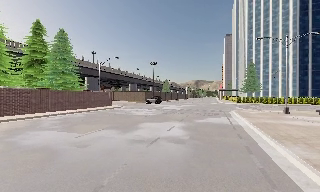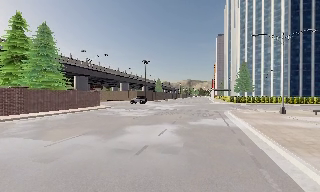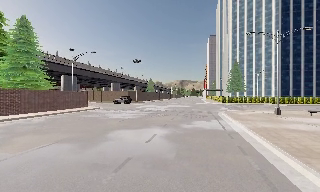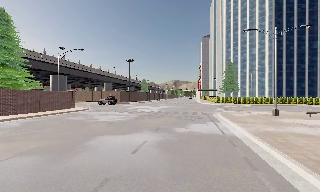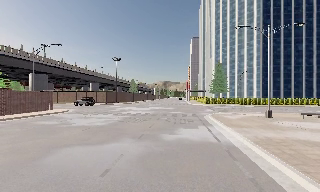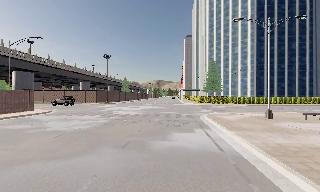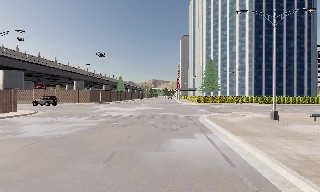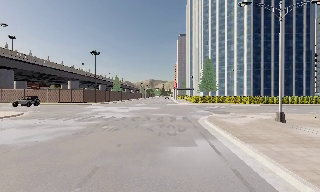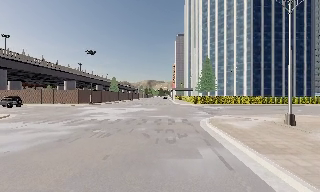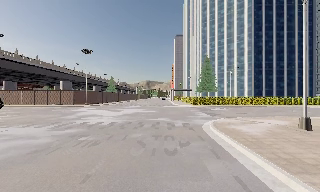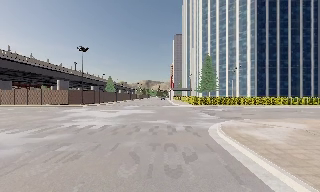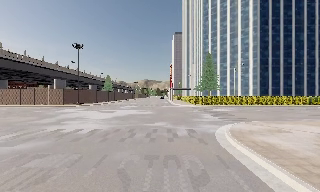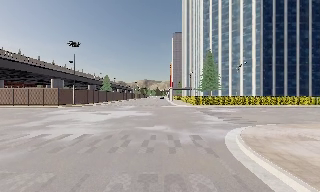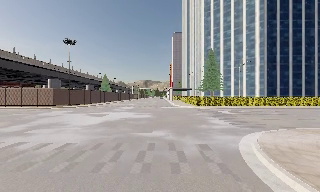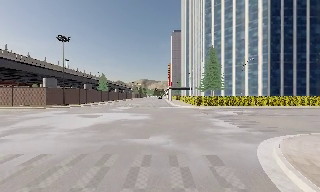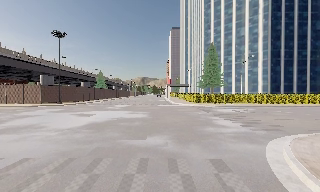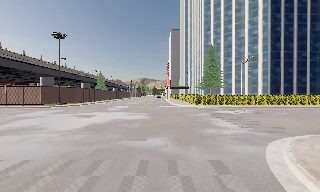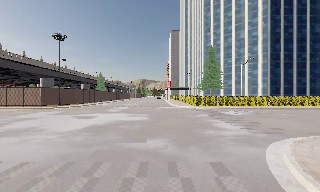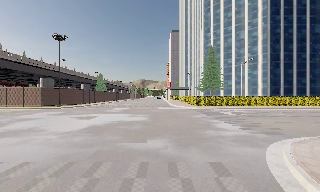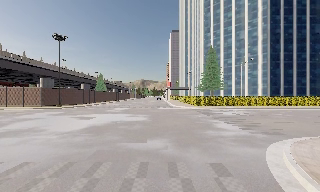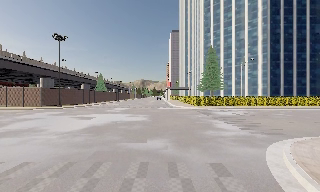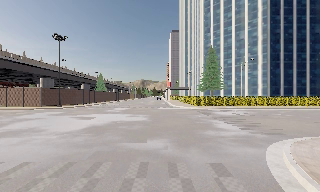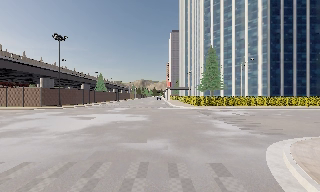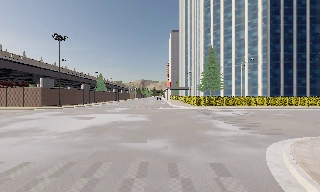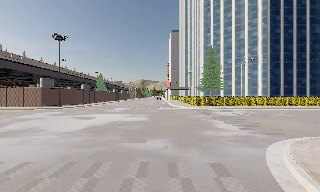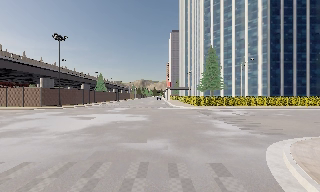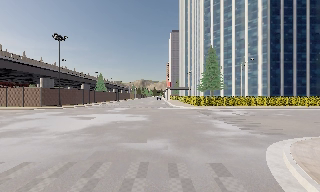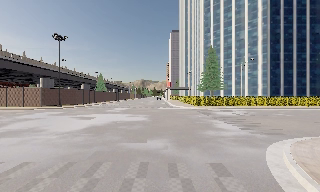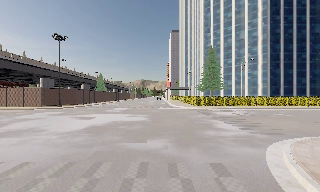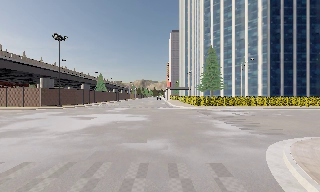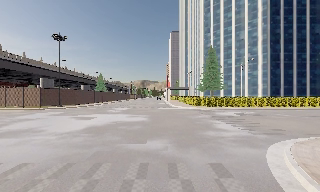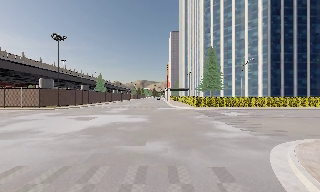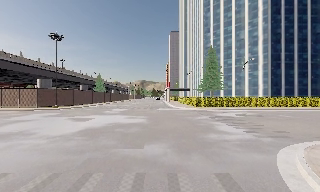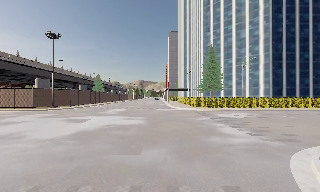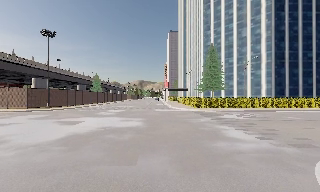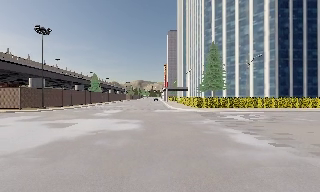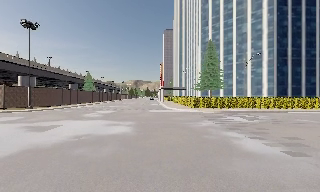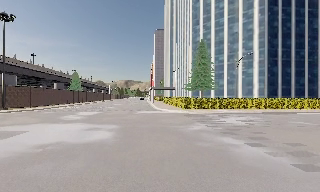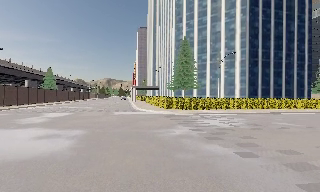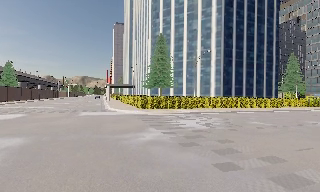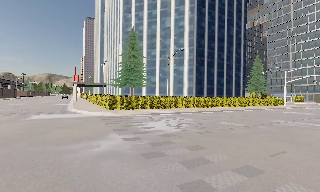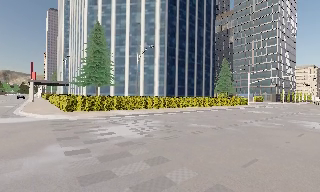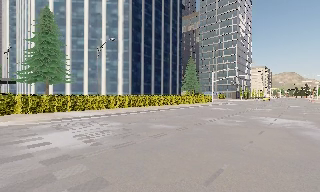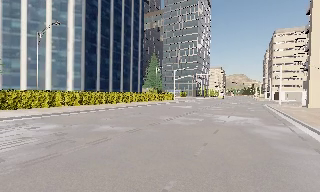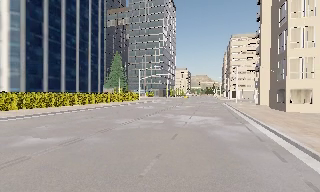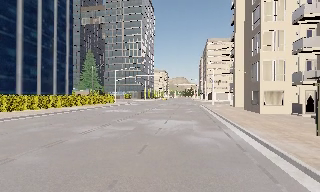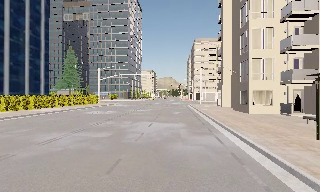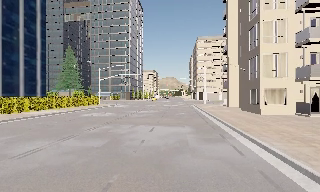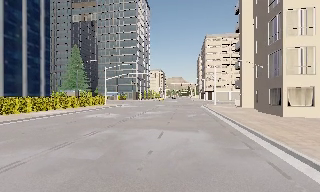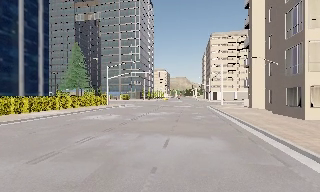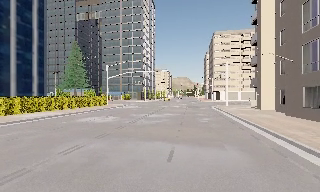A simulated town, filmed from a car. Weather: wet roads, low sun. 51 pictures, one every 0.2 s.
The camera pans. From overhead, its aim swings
clockwise.
The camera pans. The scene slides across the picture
to the left.
0.0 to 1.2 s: The camera swings to its right by about 15 degrees, and the scene slides to the left. It travels forward, about 8 m, so what stands in front looms larger.
1.2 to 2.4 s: The camera travels forward, about 7 m, so what stands in front looms larger.
2.4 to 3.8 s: The camera travels forward, about 3 m, so what stands in front looms larger. It loses speed.
3.8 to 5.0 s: The camera keeps its place and its aim.
5.0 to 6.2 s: The camera shifts only a little, or ends up much as it began.
6.2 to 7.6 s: The camera swings to its right by about 10 degrees, and the scene slides to the left. It travels forward, about 7 m, so what stands in front looms larger. It gains speed.
7.6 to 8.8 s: The scene slides to the left, as the camera pans about 60 degrees to its right. It travels forward and to its right, about 8 m.
8.8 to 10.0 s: The camera travels forward, about 8 m, so what stands in front looms larger.
The film runs forward here.
